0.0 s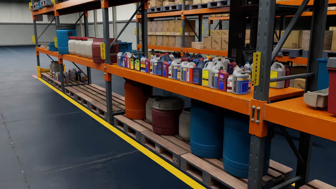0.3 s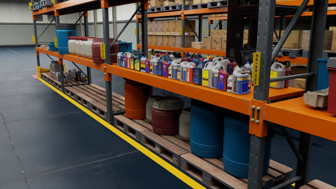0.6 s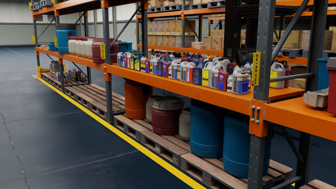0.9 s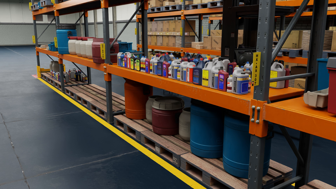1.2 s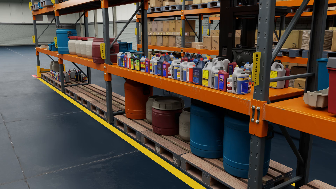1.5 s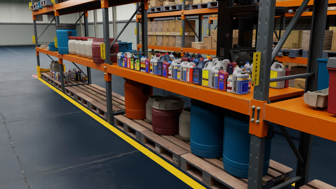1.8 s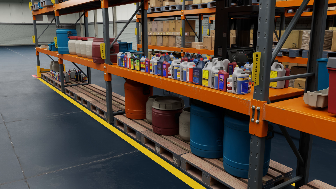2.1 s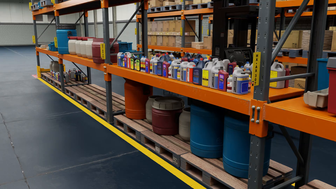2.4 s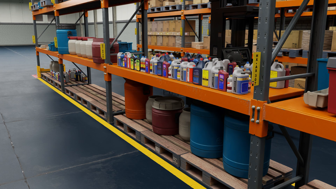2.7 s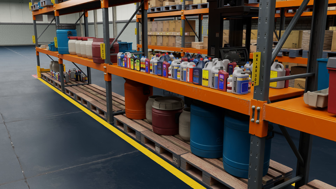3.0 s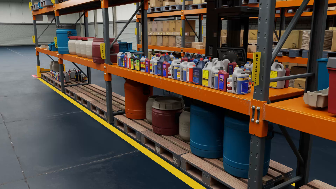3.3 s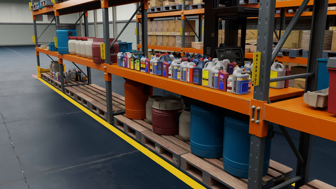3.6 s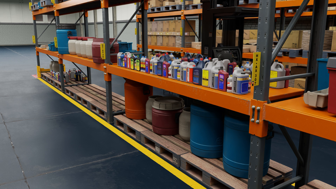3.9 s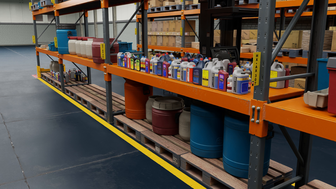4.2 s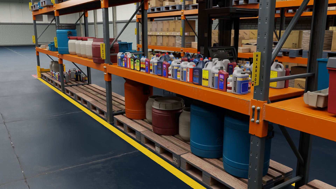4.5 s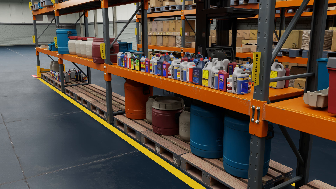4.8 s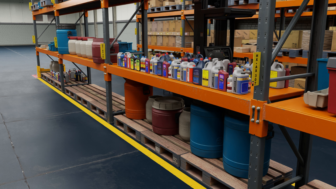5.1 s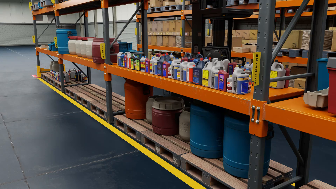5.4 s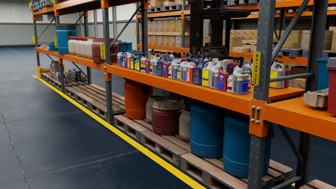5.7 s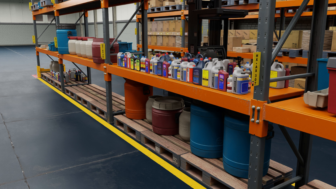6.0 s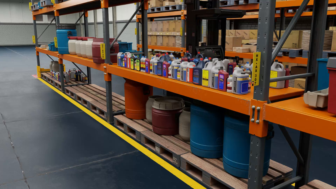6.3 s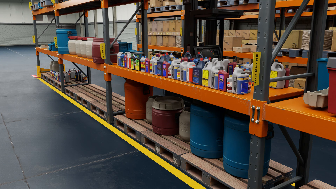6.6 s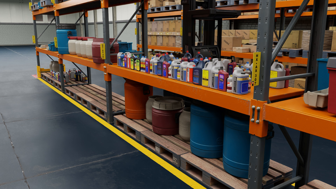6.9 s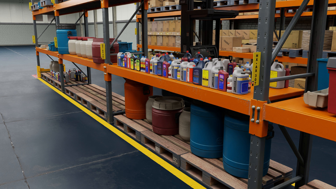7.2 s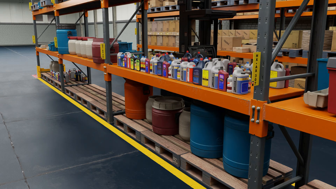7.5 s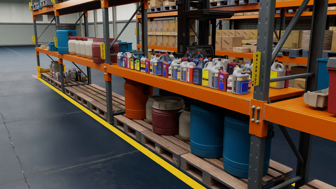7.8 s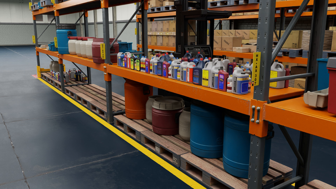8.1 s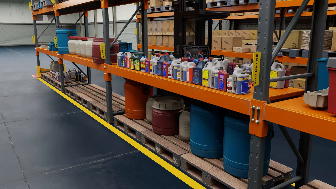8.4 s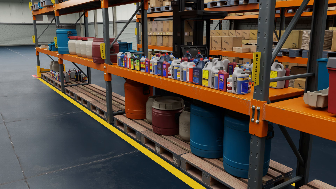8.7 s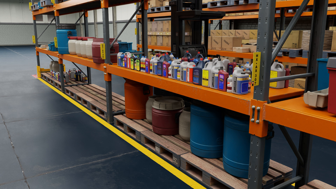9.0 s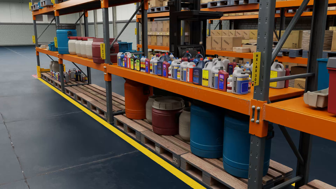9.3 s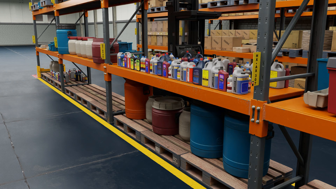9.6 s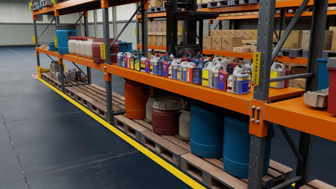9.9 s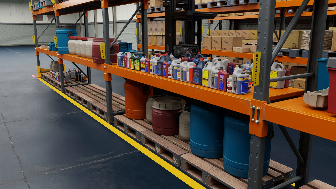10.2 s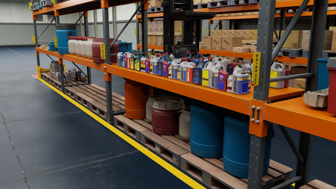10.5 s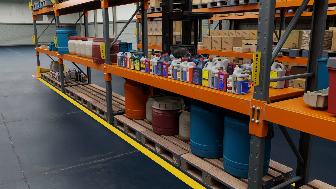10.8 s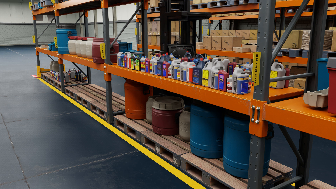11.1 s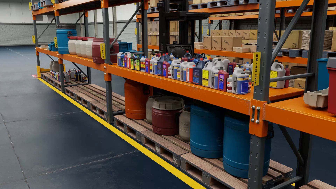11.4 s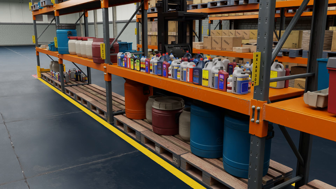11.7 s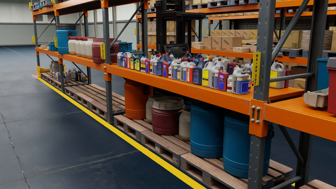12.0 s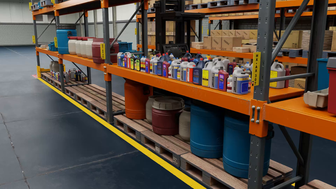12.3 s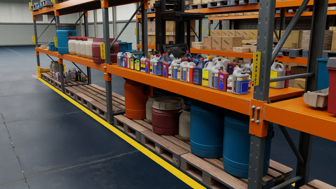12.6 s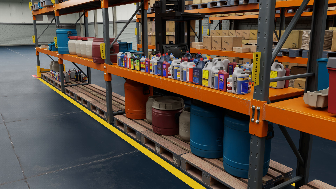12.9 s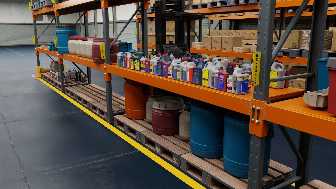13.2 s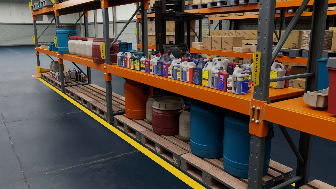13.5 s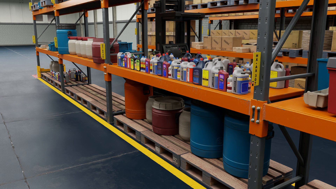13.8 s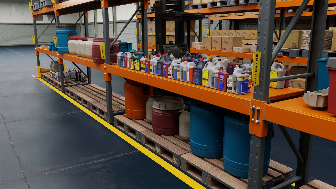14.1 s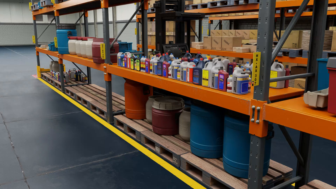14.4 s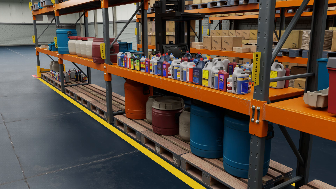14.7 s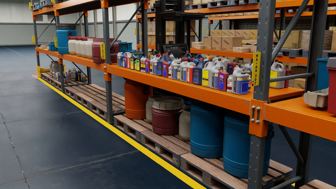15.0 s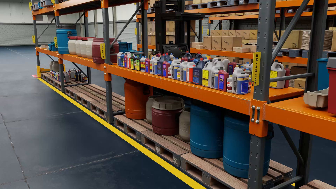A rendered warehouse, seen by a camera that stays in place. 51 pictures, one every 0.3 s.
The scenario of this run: A forklift runs into an object in its way.
